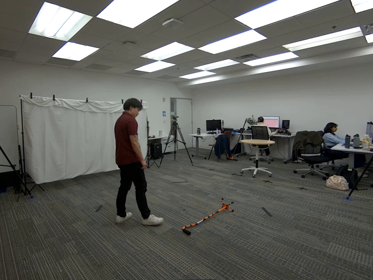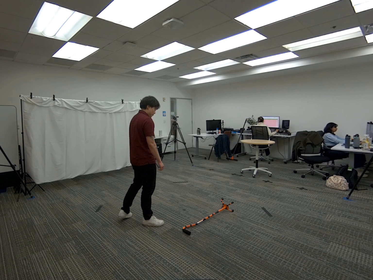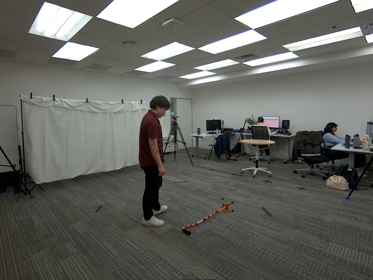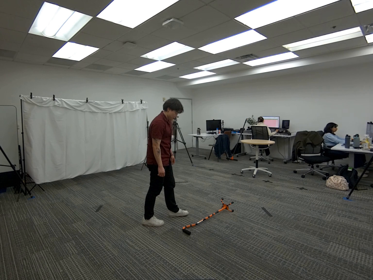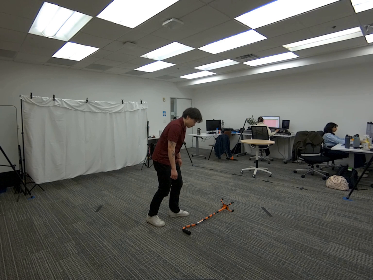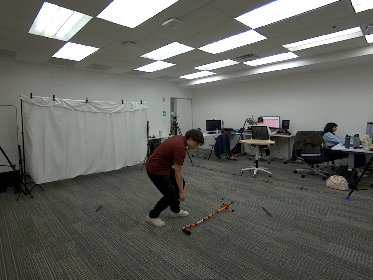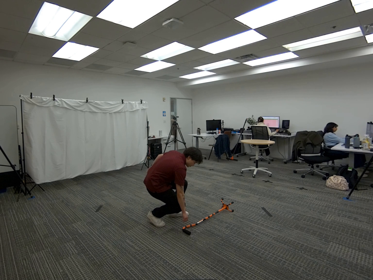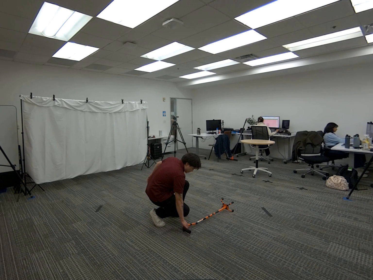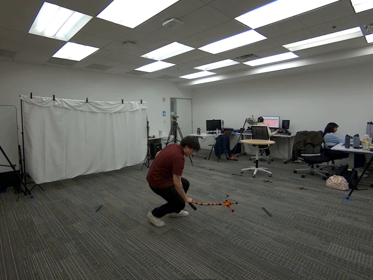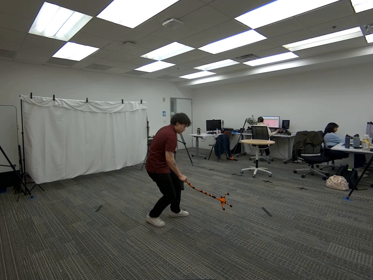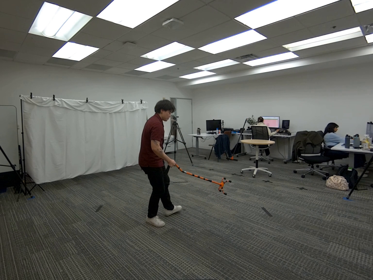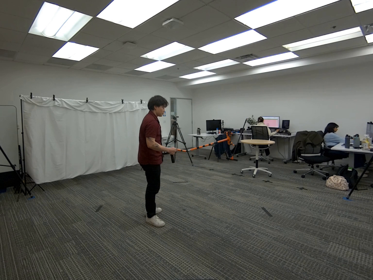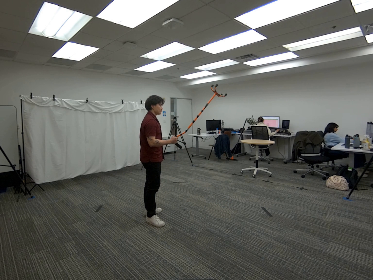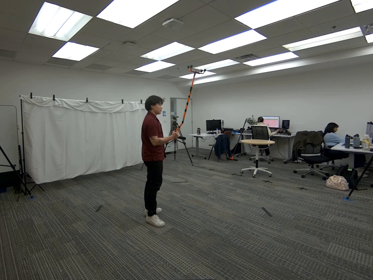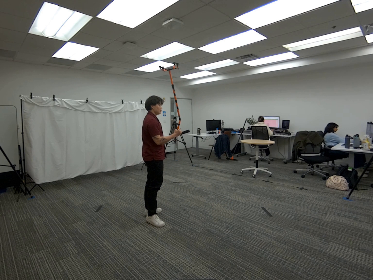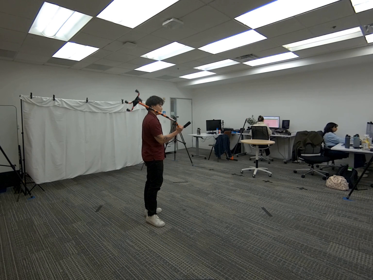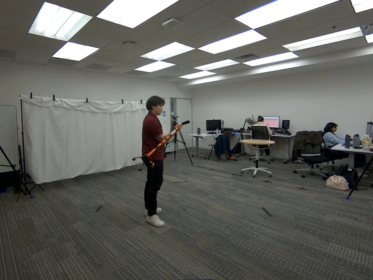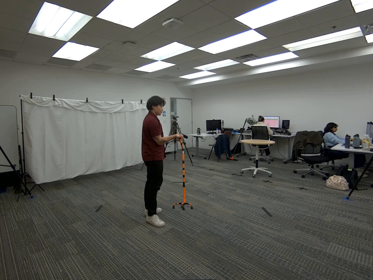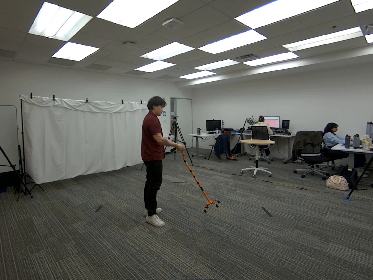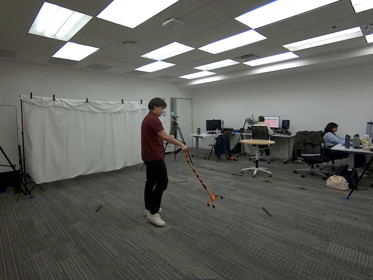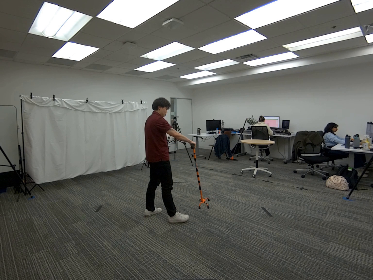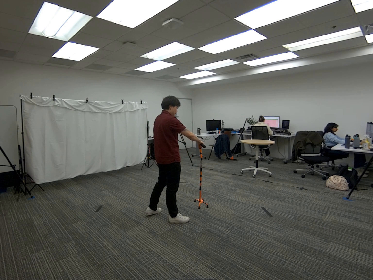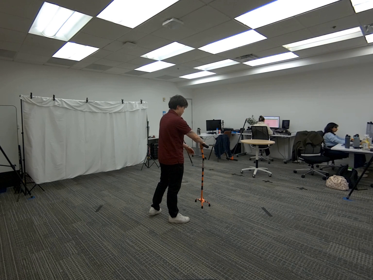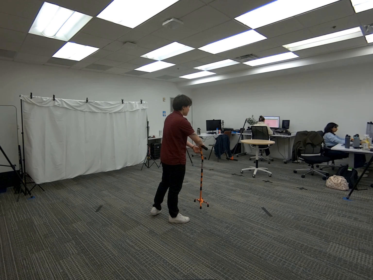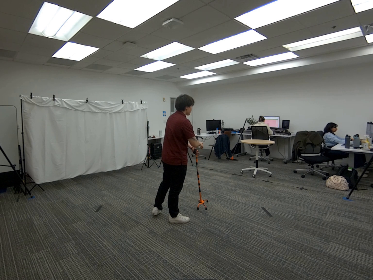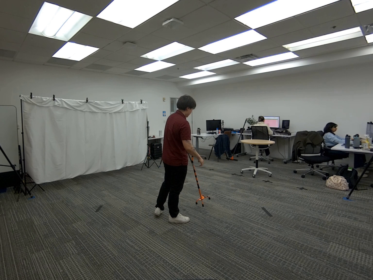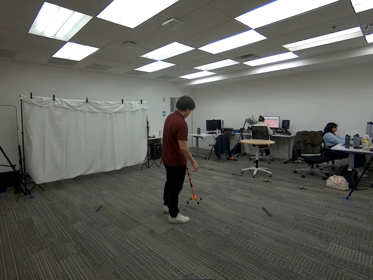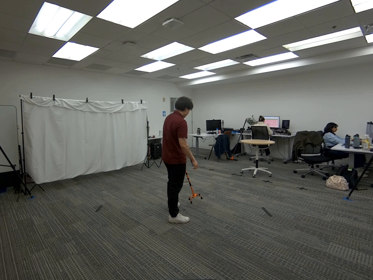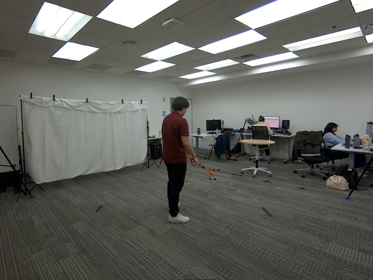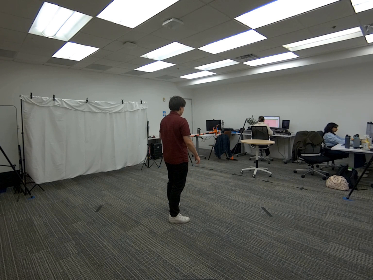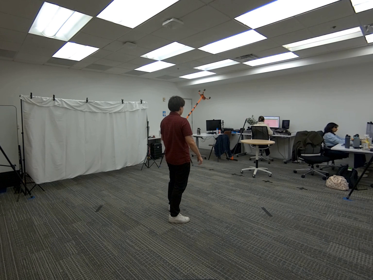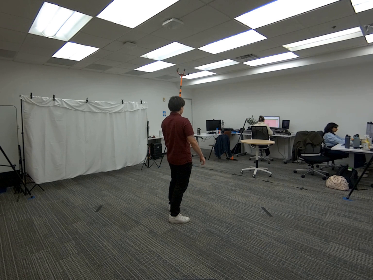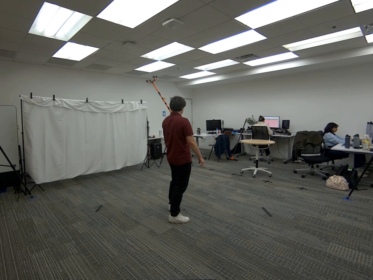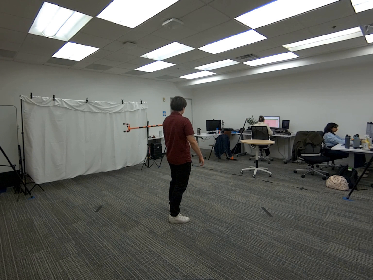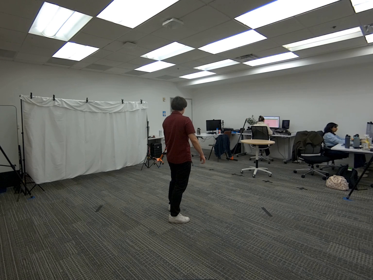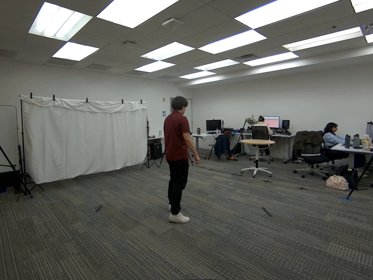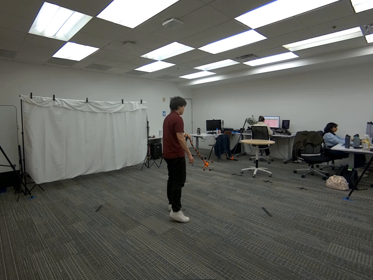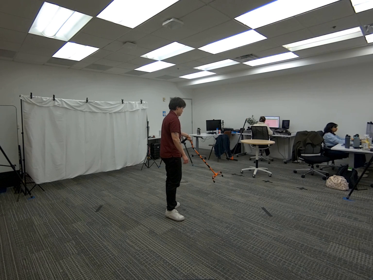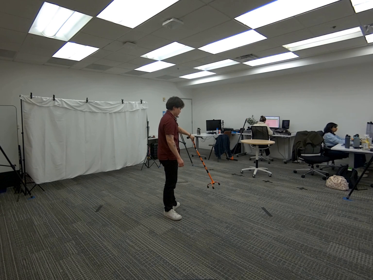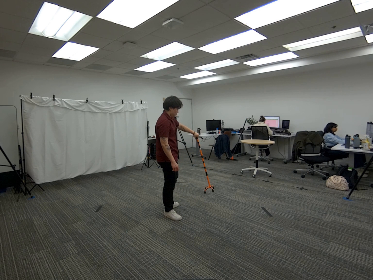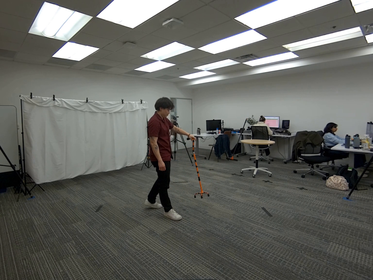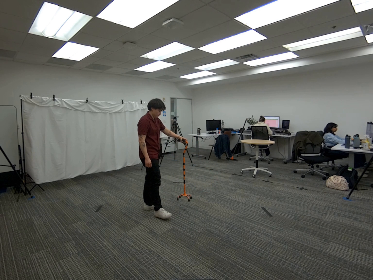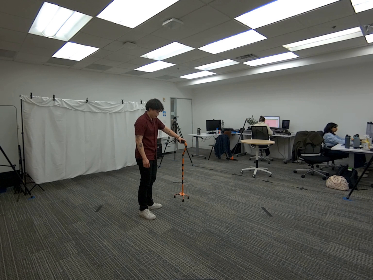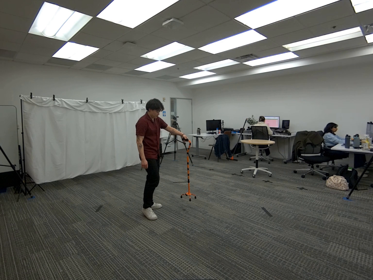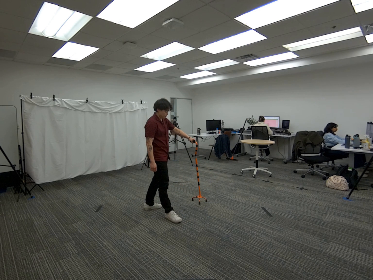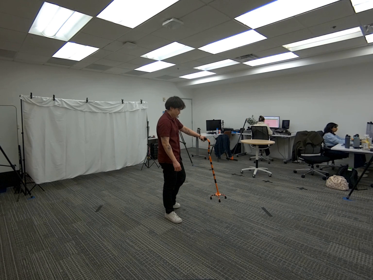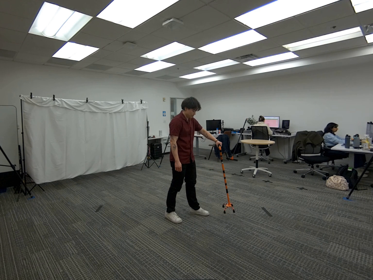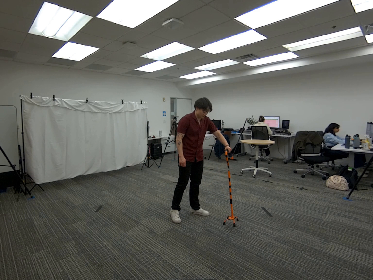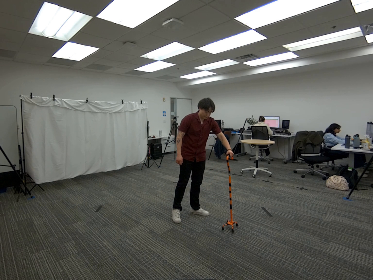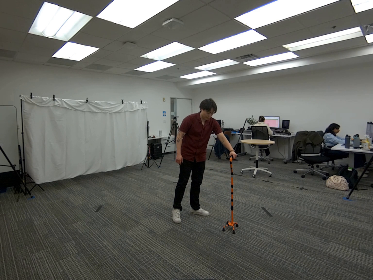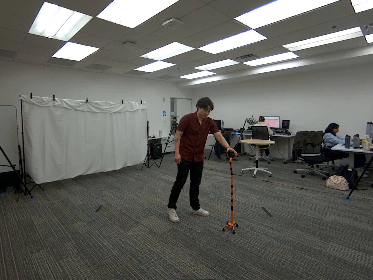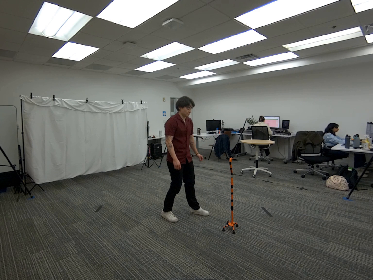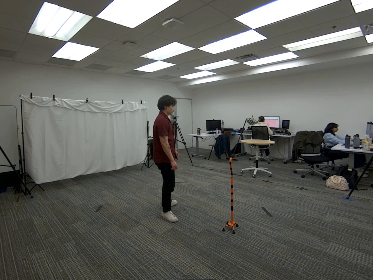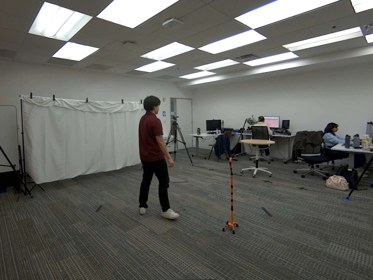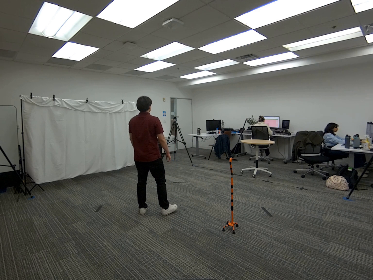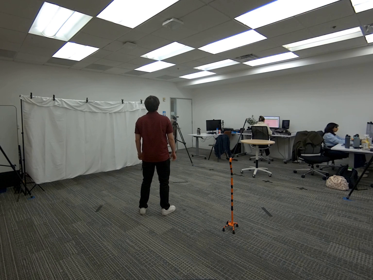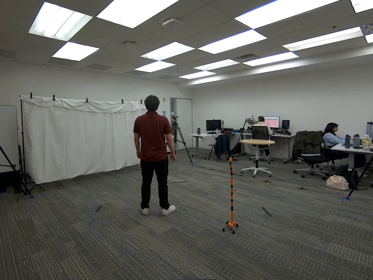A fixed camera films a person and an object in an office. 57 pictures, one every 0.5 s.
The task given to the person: Walk over to the cane on the ground and use your right hand to grasp the cane then swing the cane on your side and then proceed to handover the cane to your left hand and perform a swinging motion. Place on the ground when complete.
